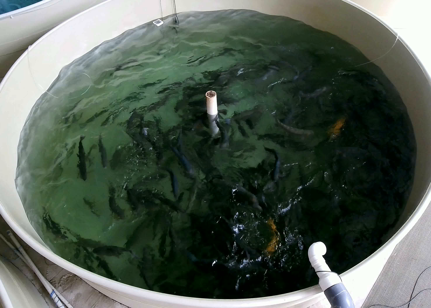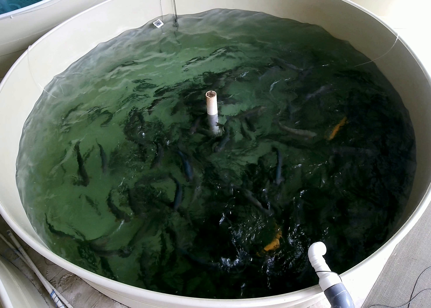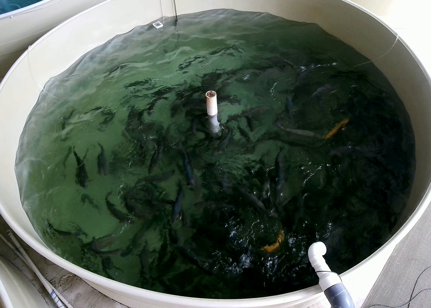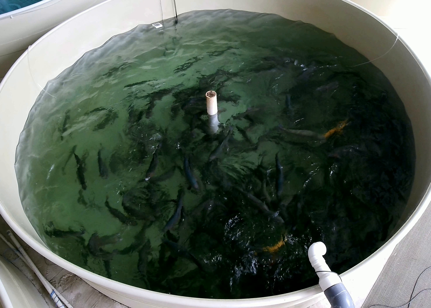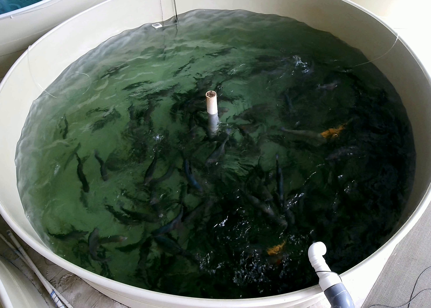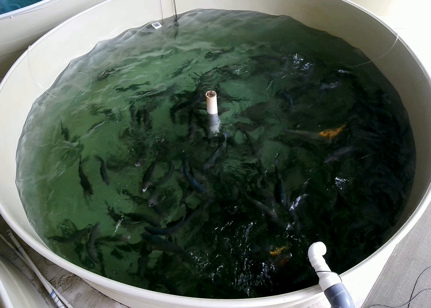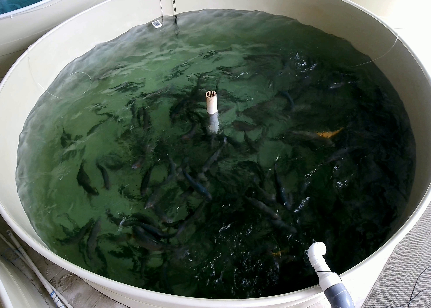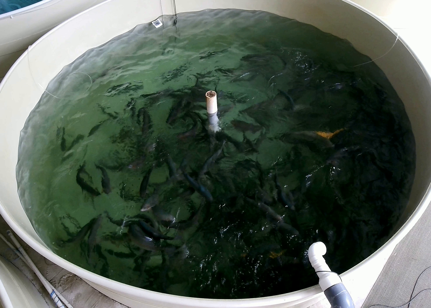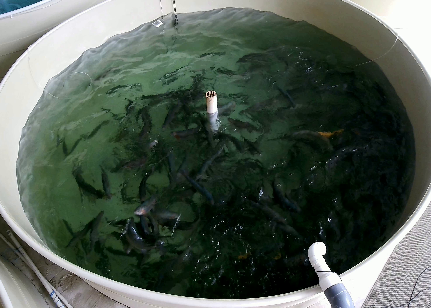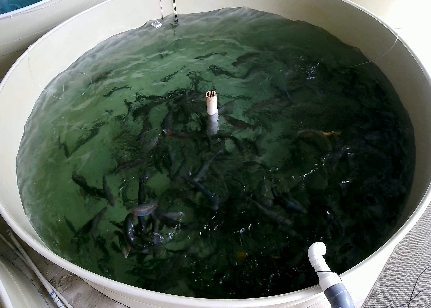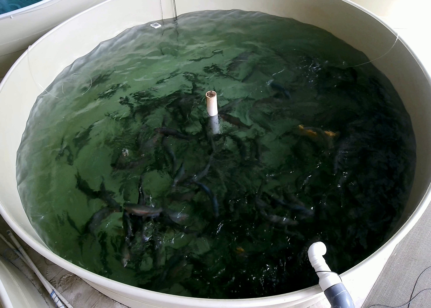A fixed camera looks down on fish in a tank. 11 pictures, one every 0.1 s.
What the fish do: Weak feeding.
